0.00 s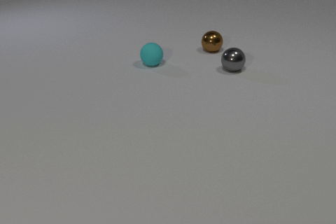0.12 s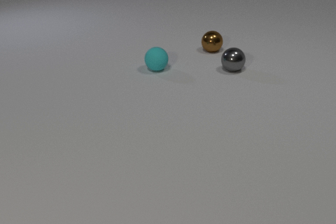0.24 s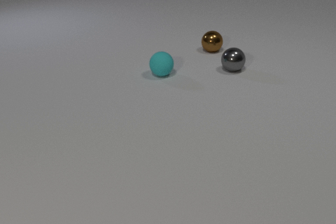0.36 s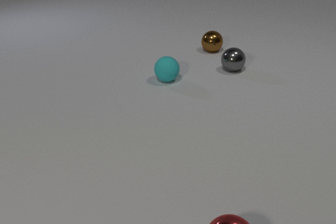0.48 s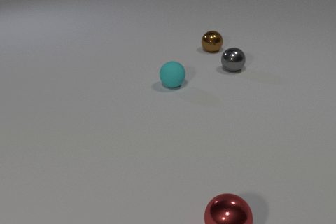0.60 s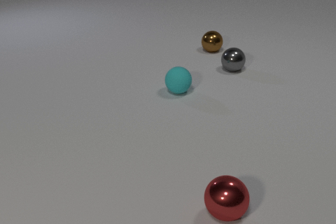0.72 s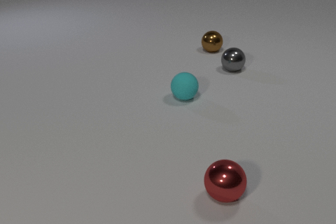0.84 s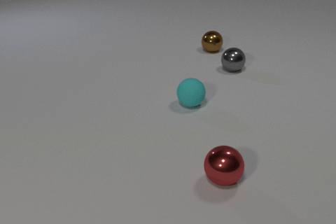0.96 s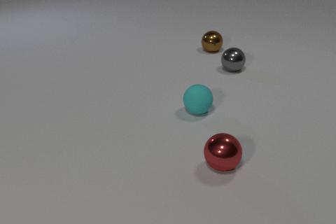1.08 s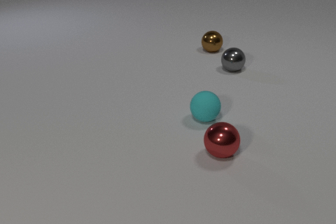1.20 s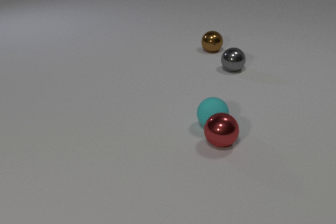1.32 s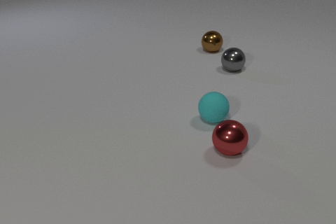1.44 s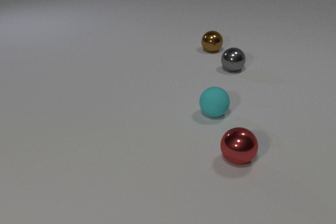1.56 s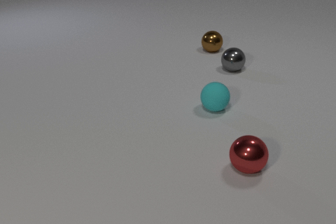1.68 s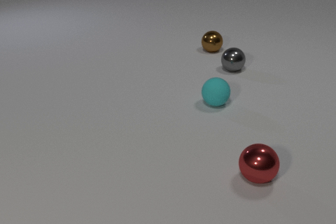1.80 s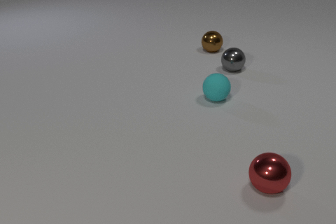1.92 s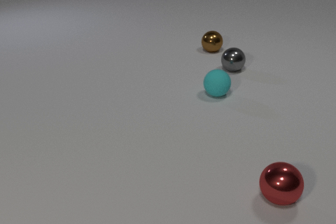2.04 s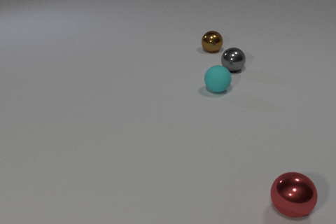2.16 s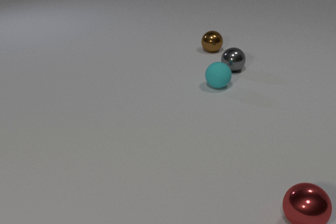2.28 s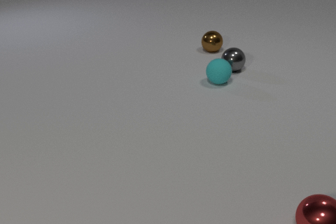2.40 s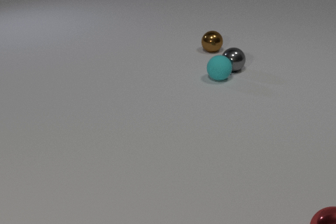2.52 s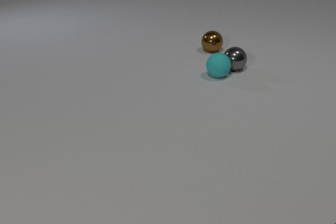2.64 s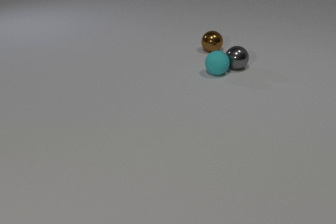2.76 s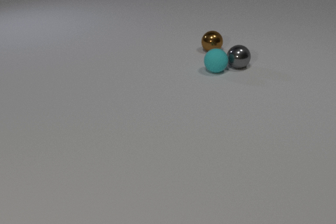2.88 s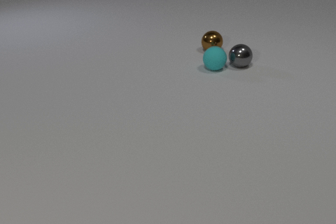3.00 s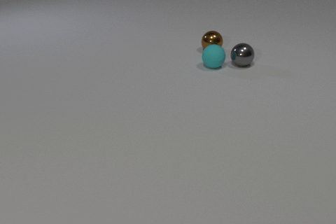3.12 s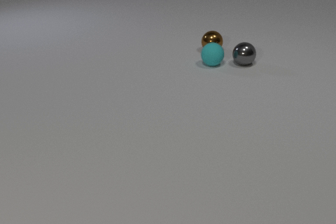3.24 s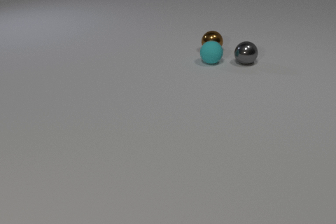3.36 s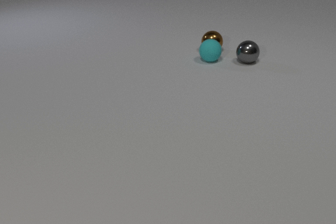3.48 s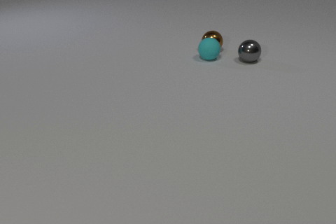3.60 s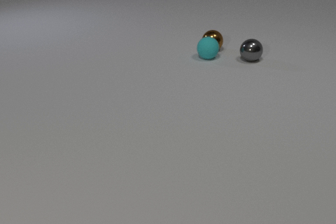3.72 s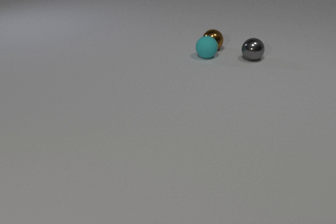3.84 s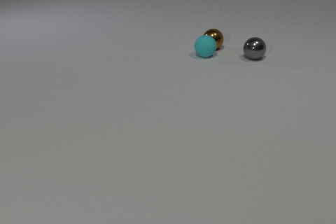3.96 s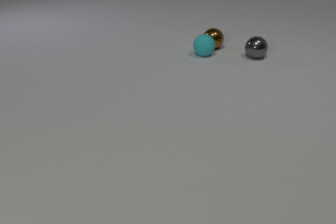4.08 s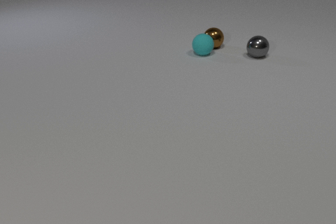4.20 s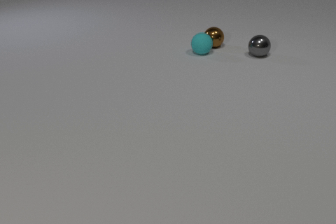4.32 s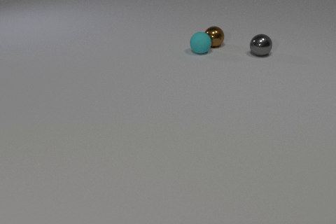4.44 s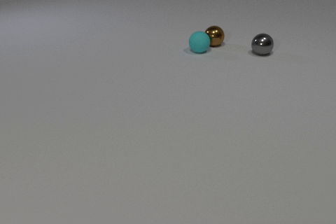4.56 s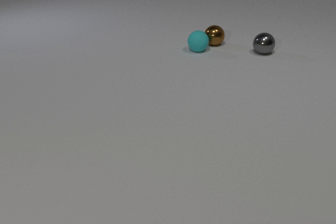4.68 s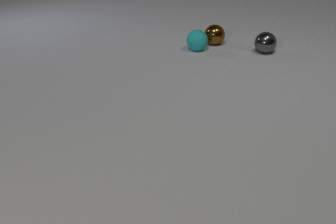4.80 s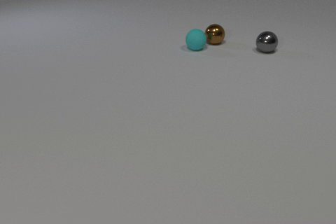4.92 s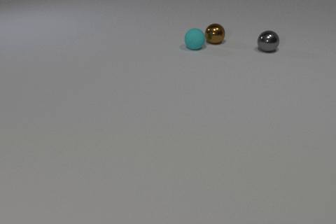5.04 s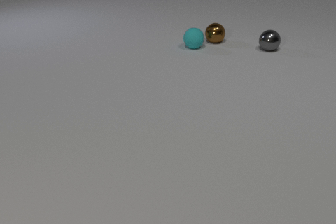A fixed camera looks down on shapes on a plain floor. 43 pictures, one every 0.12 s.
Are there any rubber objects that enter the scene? no.
What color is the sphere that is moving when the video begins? cyan.
How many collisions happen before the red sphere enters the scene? 0.
0.00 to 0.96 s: The red metal sphere comes in at the bottom edge, rolls away from the camera. The cyan rubber sphere rolls toward the camera and to the right.
0.96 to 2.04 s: The red metal sphere rolls to the right and toward the camera. The cyan rubber sphere rolls away from the camera. The red metal sphere and the cyan rubber sphere collide.
2.04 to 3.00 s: The red metal sphere rolls to the right and toward the camera, leaves at the bottom edge. The cyan rubber sphere rolls away from the camera. The gray metal sphere rolls away from the camera and to the right. The cyan rubber sphere and the gray metal sphere collide.
3.00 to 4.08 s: The cyan rubber sphere rolls away from the camera. The gray metal sphere rolls away from the camera and to the right. The brown metal sphere rolls away from the camera. The cyan rubber sphere and the brown metal sphere collide.
4.08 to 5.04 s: The cyan rubber sphere rolls away from the camera and to the left. The gray metal sphere rolls away from the camera and to the right. The brown metal sphere rolls away from the camera.
